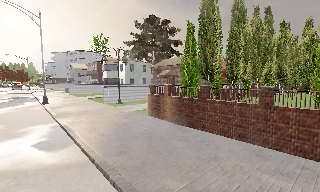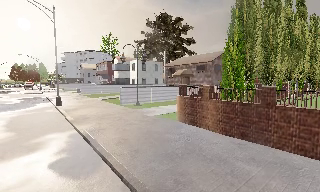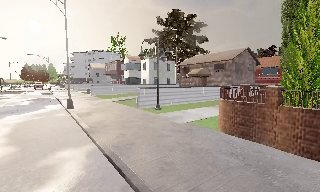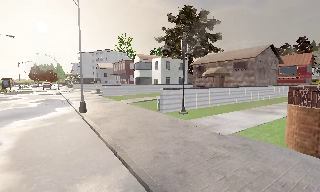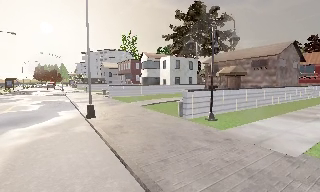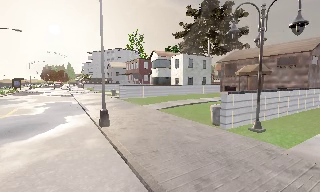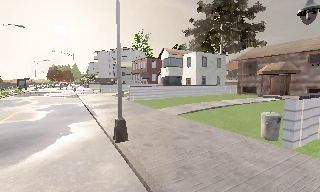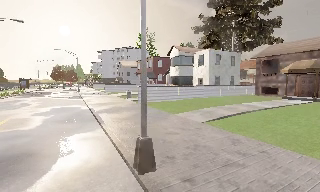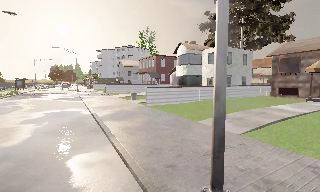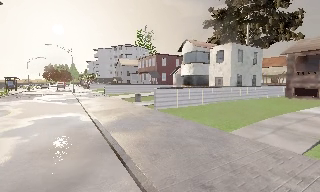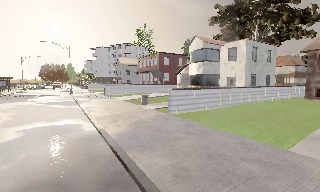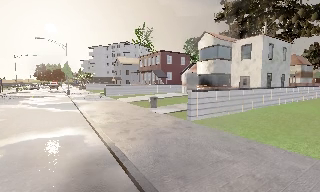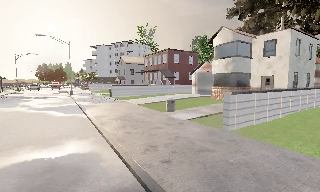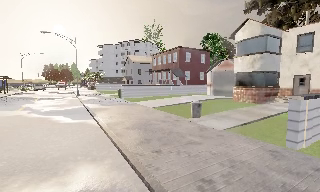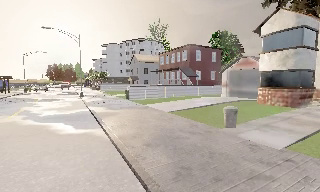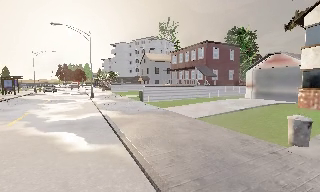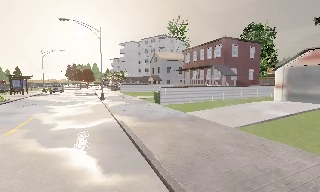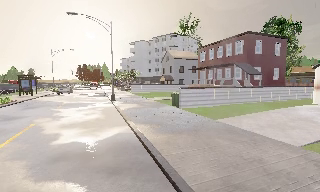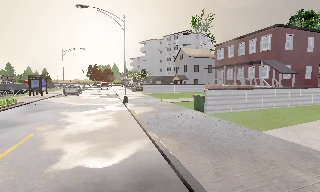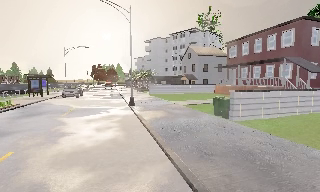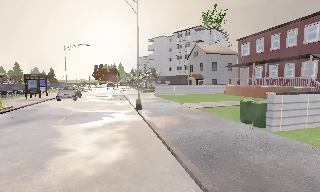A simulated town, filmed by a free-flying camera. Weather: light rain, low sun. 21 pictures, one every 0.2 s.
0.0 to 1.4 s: The camera pans to its left, which is counterclockwise from overhead, by about 10 degrees. It travels forward and to its left, about 13 m, so what stands in front looms larger.
1.4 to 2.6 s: The camera travels forward and to its left, about 11 m, so what stands in front looms larger.
2.6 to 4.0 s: The camera pans to its left, which is counterclockwise from overhead, by about 15 degrees. It travels forward and to its left, about 13 m, so what stands in front looms larger.
The film runs forward here.
